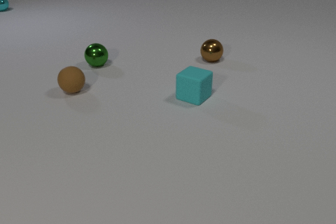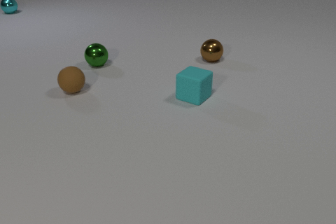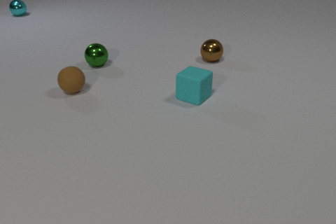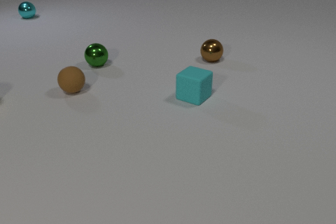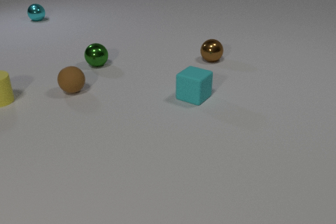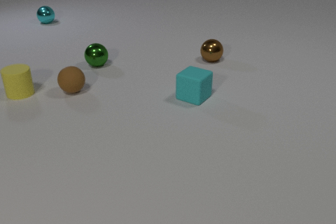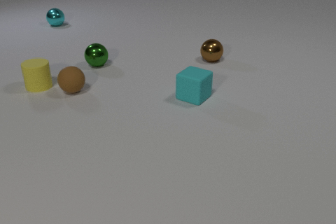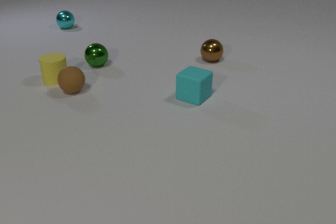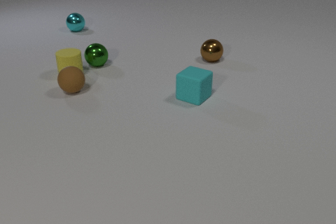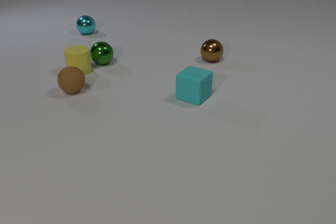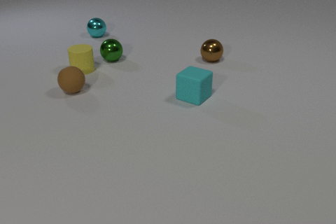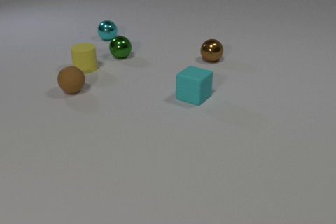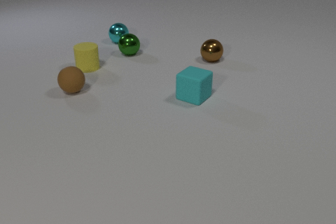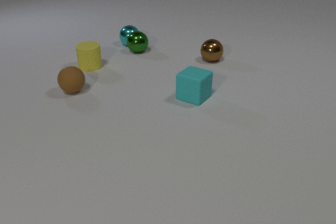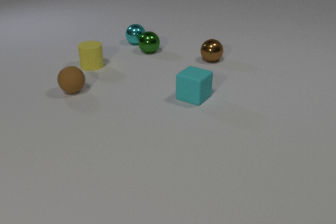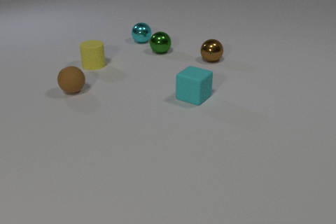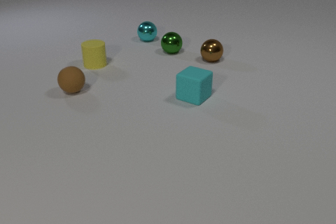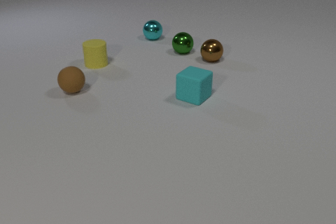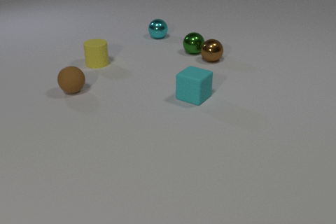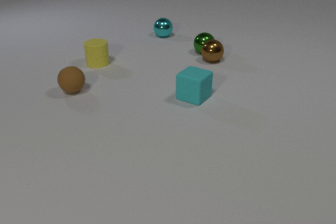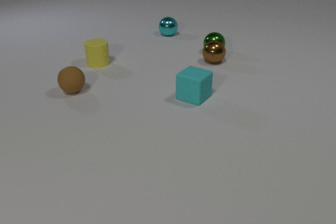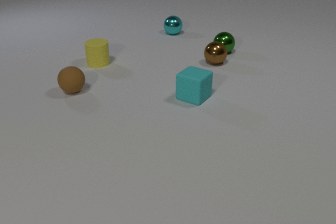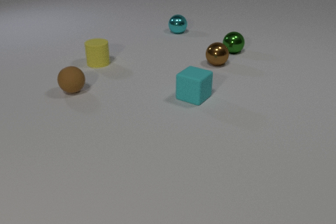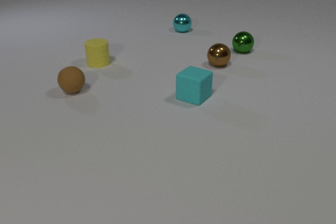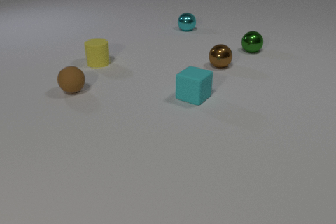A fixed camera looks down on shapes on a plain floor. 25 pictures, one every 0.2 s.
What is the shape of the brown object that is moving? sphere.
What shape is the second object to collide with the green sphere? sphere.
What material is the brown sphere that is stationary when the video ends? rubber.
0.0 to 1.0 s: The yellow rubber cylinder comes in at the left edge, slides to the right and away from the camera. The cyan metal sphere rolls toward the camera and to the right.
1.0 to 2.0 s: The yellow rubber cylinder slides to the right and away from the camera. The green metal sphere rolls to the right and away from the camera. The cyan metal sphere rolls toward the camera and to the right. The yellow rubber cylinder and the green metal sphere collide.
2.0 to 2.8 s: The yellow rubber cylinder slides to the right and away from the camera. The green metal sphere rolls to the right and away from the camera. The cyan metal sphere rolls to the right and toward the camera. The green metal sphere and the cyan metal sphere collide.
2.8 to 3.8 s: The yellow rubber cylinder slides to the right and away from the camera. The green metal sphere rolls to the right. The cyan metal sphere rolls to the right and away from the camera. The green metal sphere and the brown metal sphere collide.
3.8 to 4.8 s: The green metal sphere rolls to the right. The cyan metal sphere rolls to the right and away from the camera. The brown metal sphere rolls toward the camera and to the right.
